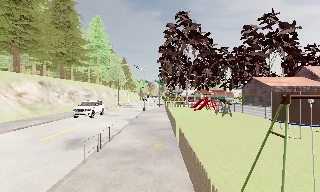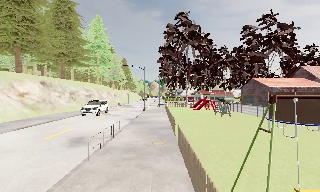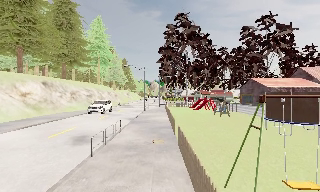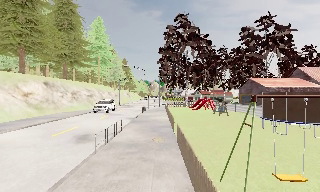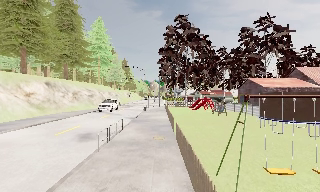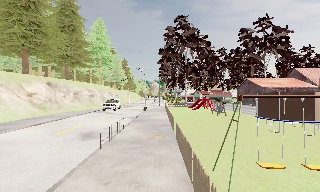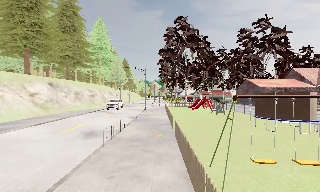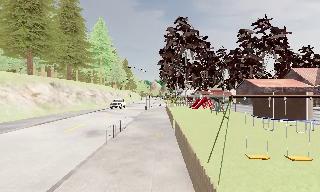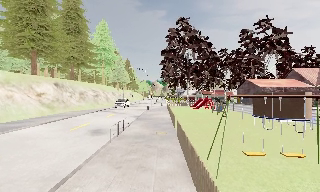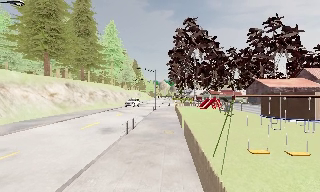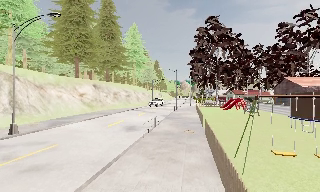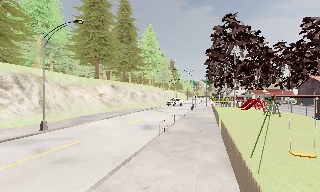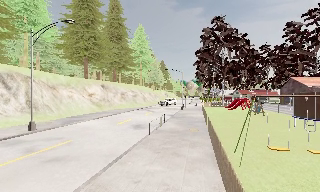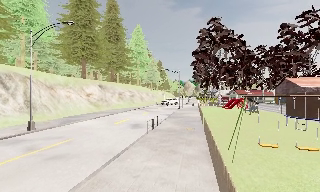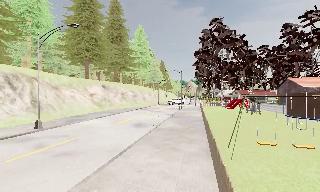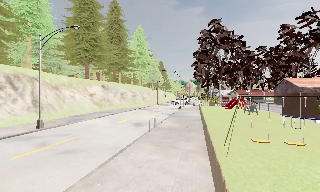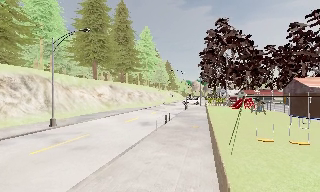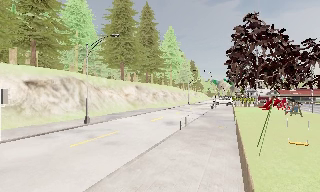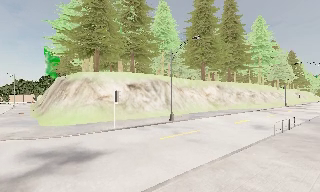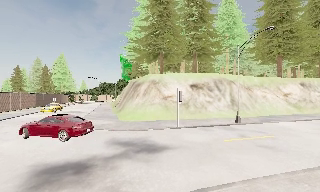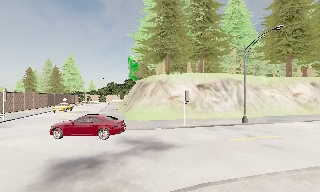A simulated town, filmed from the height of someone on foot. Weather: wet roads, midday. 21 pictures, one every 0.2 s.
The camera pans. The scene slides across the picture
to the right.
The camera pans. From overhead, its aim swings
counterclockwise.
0.0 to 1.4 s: The camera travels backward, about 2.5 m, so what stands in front gets smaller.
1.4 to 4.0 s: The scene slides to the right, as the camera pans about 75 degrees to its left. It travels backward, about 4.5 m.
The film runs backward here.
